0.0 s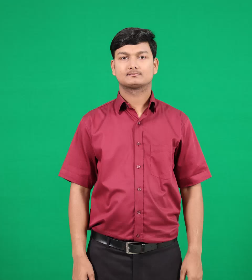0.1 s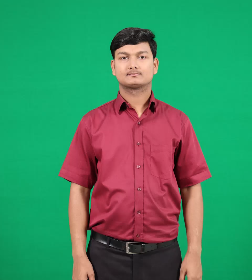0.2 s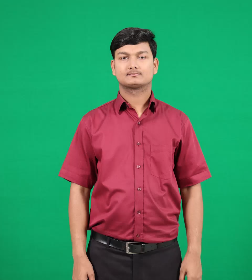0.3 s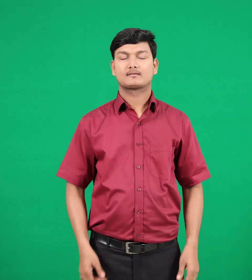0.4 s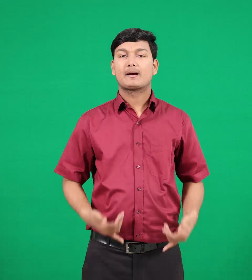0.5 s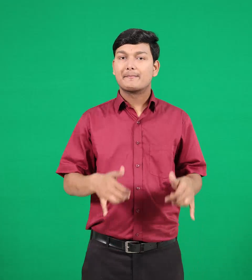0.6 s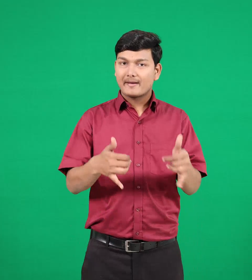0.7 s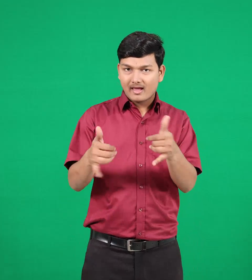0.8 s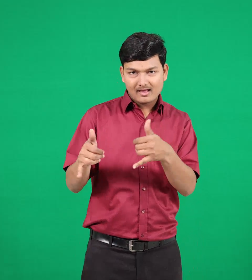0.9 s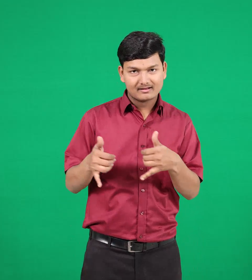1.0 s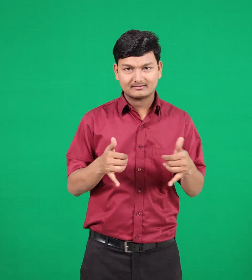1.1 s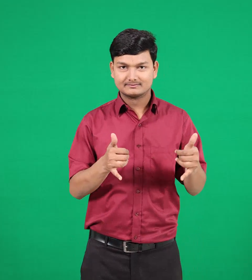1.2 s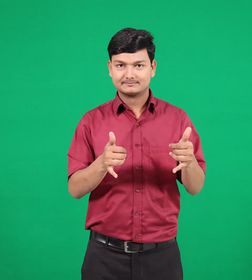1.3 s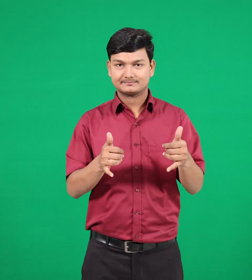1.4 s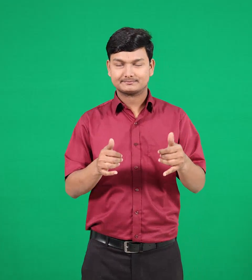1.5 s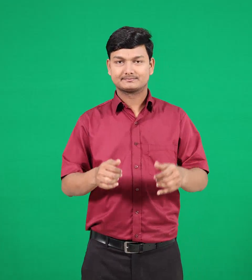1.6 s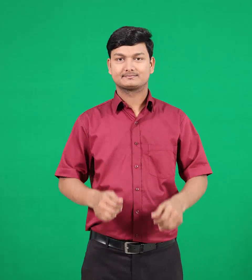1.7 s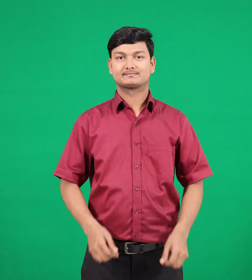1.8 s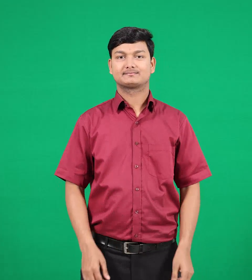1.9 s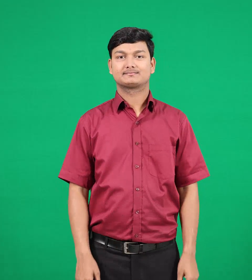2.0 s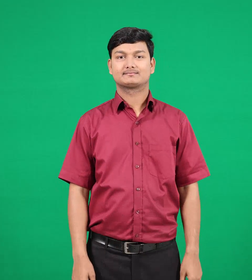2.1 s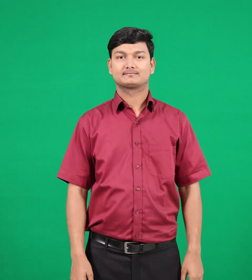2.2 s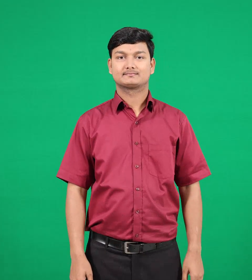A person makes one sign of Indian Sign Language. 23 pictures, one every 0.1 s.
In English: play
